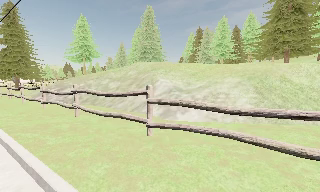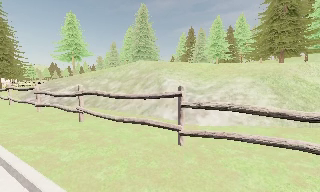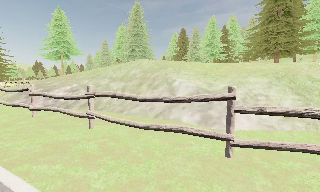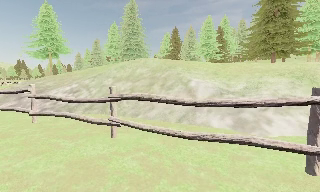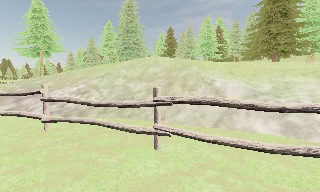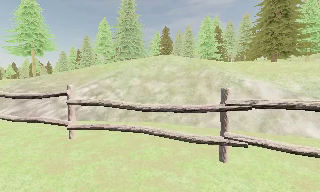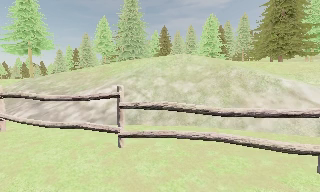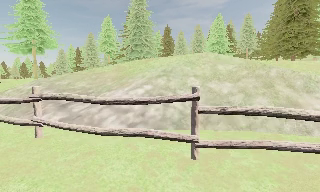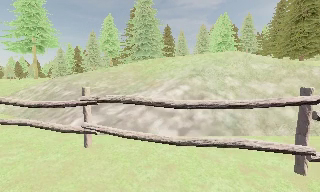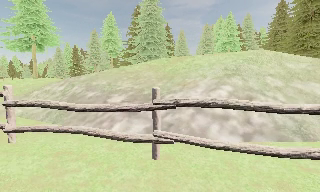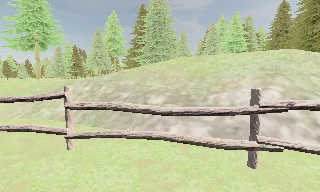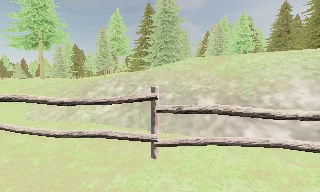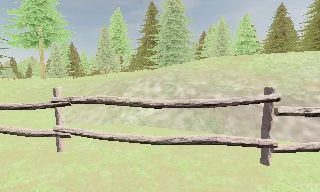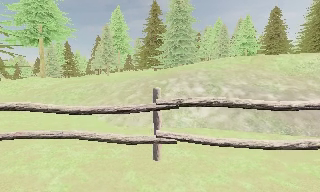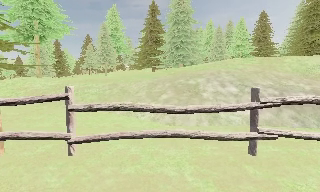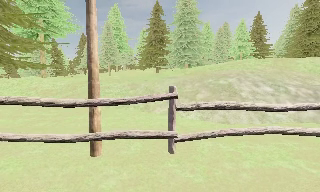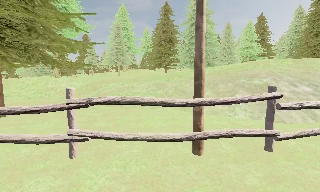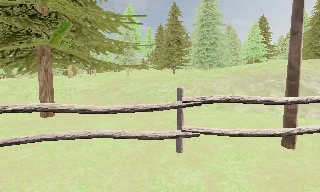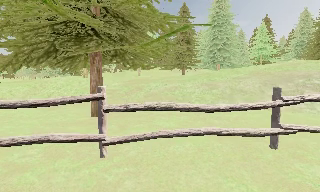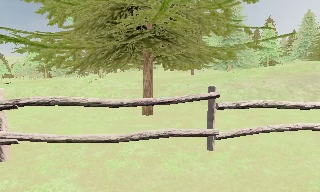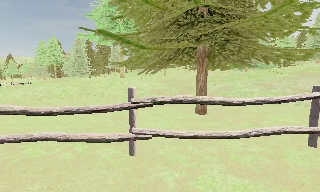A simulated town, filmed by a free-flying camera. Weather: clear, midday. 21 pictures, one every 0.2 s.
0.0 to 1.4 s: The camera pans to its right, which is clockwise from overhead, by about 20 degrees. It travels to its left and forward, about 10 m, so close, fixed things drift to the right.
1.4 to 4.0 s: The camera pans to its right, which is clockwise from overhead, by about 25 degrees. It travels to its left, about 25 m, so close, fixed things drift to the right.
The film runs forward here.
